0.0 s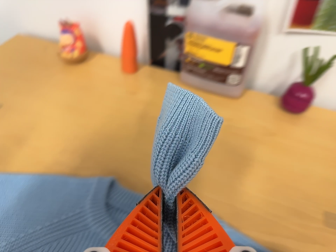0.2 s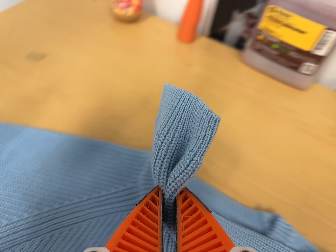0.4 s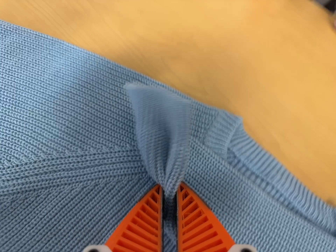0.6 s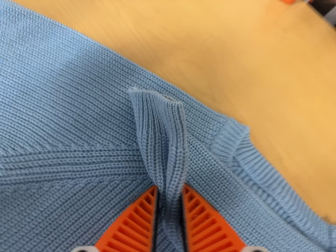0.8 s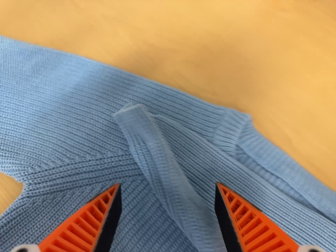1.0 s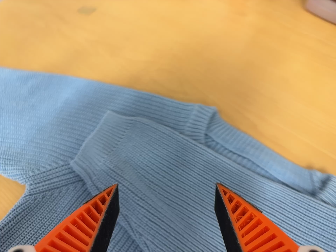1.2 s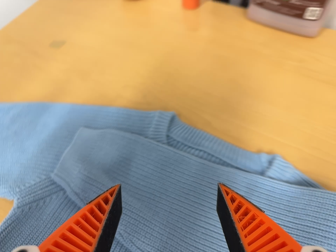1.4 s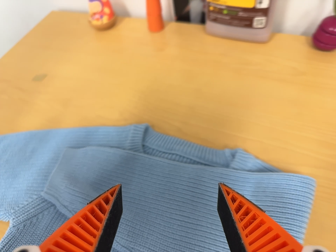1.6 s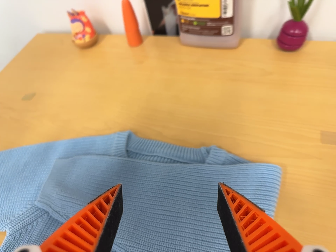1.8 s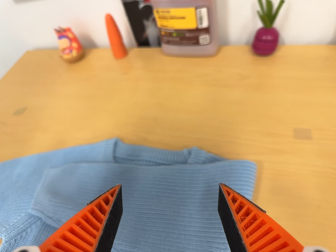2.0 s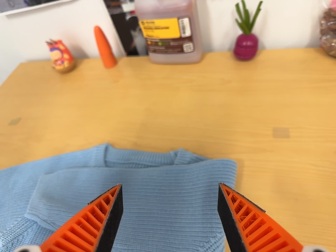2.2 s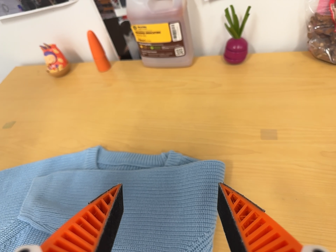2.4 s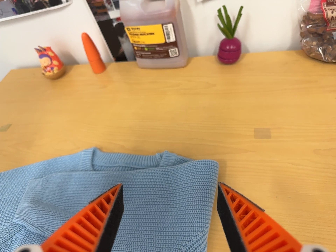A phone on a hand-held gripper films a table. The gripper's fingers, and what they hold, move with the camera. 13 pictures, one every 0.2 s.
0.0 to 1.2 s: The camera swings to its left by about 10 degrees, and the scene slides to the right. It travels toward the bottom of its view, about 6 cm, so close, fixed things drift upward.
1.2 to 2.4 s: The camera travels backward and to its right, about 18 cm, so what stands in front gets smaller. Its aim tips toward the top of its view by about 10 degrees, and the scene shifts downward. It rolls about its line of sight by about 20 degrees, and the scene rotates counterclockwise.
The film runs forward here.
